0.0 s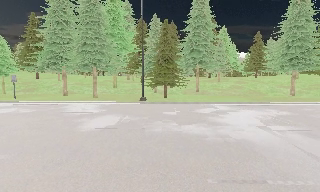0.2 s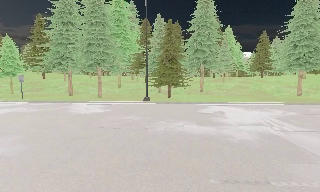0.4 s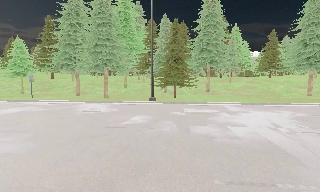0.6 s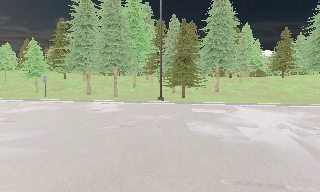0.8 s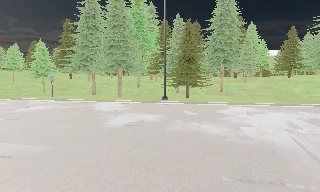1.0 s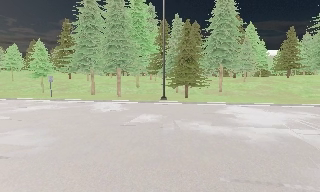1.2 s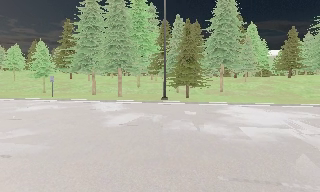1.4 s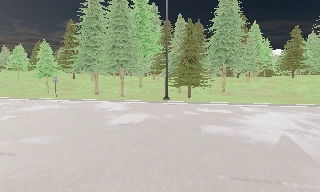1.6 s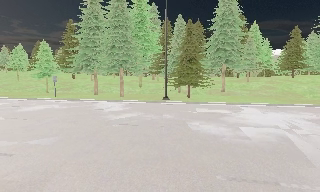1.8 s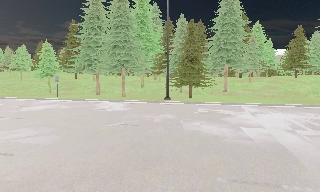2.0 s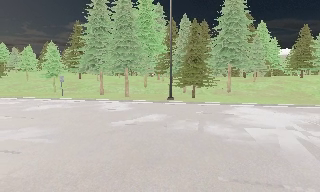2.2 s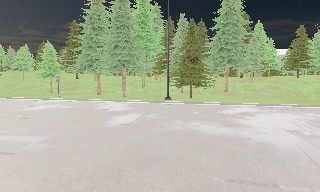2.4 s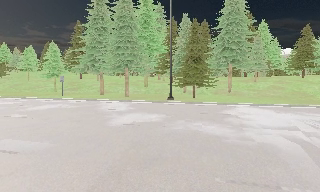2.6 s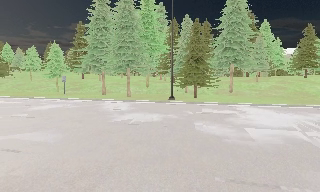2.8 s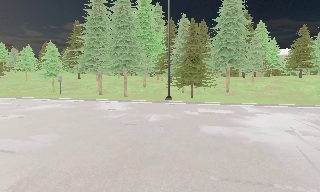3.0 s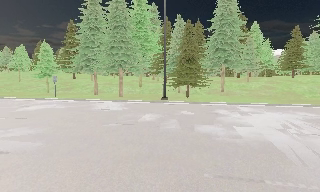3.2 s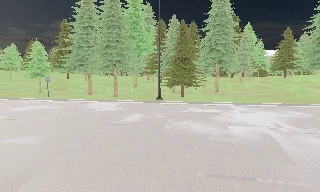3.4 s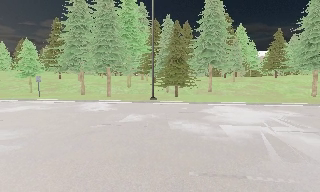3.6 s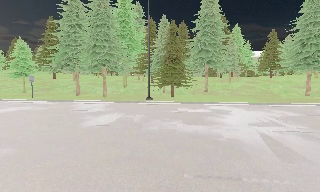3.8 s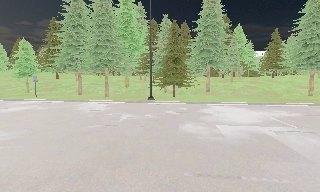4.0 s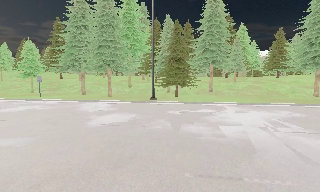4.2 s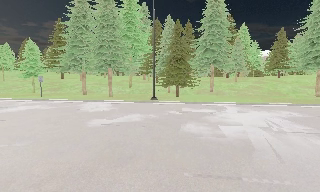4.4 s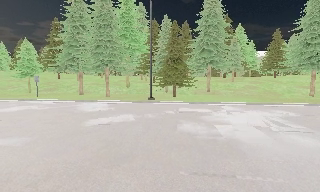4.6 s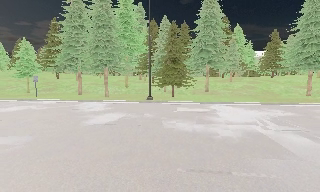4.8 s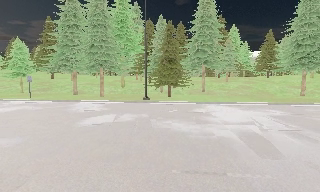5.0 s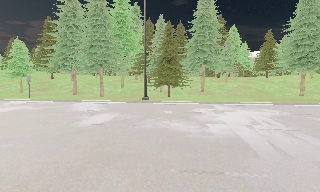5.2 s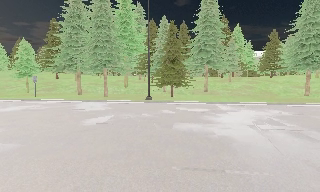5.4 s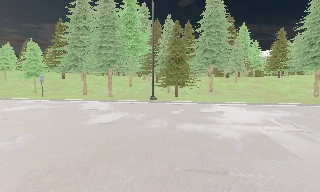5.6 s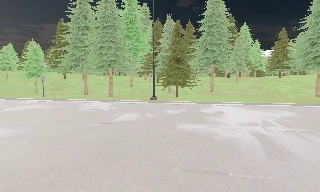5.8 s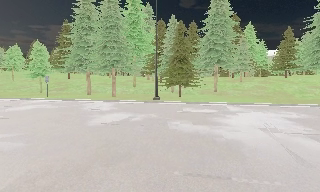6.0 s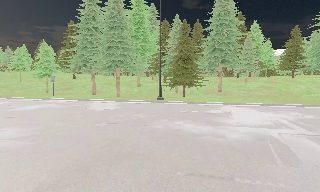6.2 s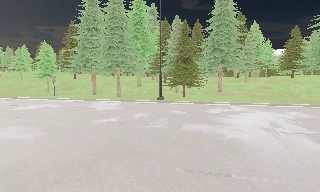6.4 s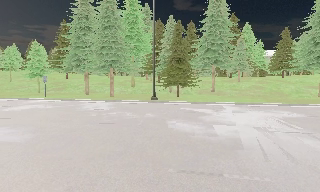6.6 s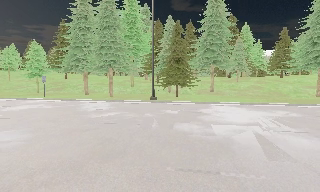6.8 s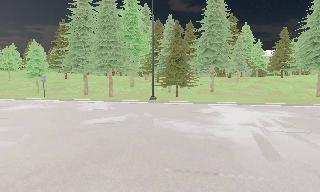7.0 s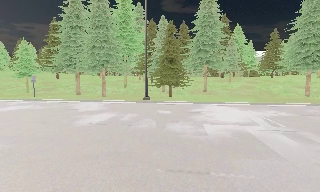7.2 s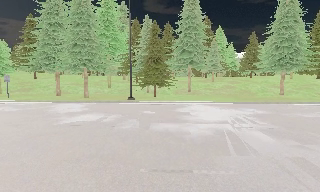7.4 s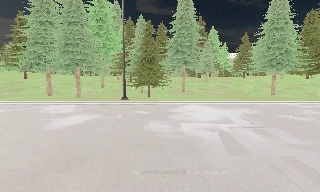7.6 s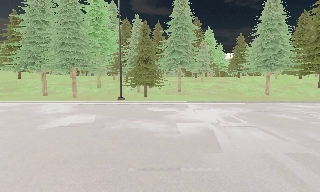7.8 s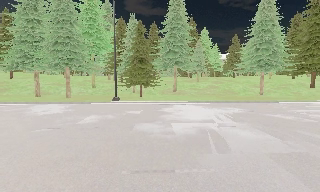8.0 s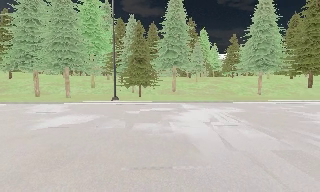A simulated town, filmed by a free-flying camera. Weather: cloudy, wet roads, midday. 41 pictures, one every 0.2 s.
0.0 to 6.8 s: The camera travels to its right and backward, about 1.5 m.
6.8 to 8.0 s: The camera pans to its right, which is clockwise from overhead, by about 10 degrees.
The film runs backward here.
